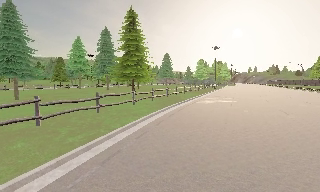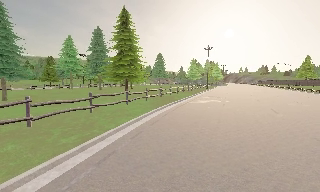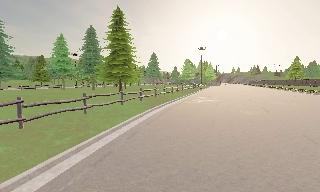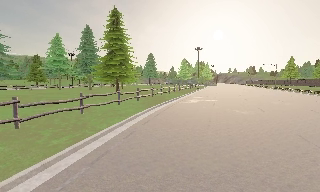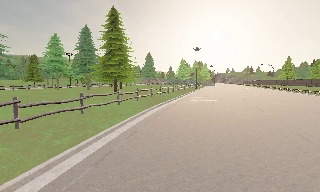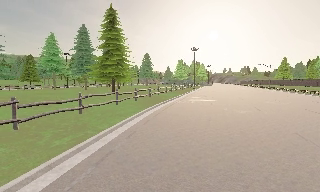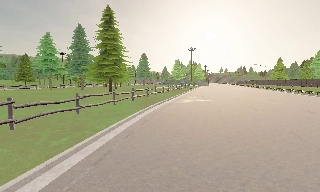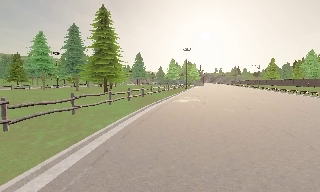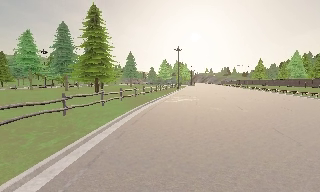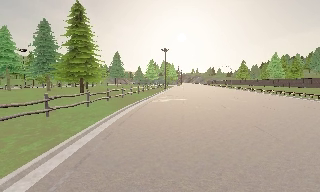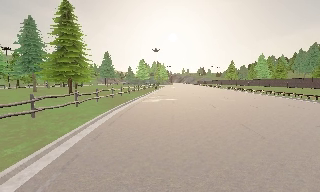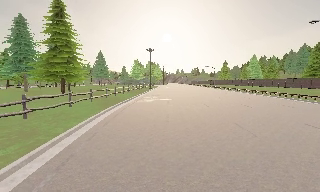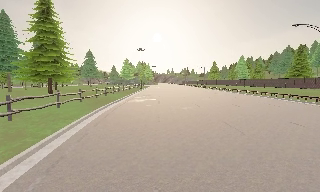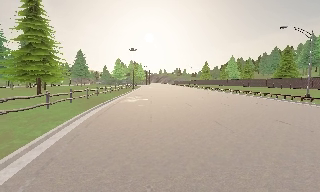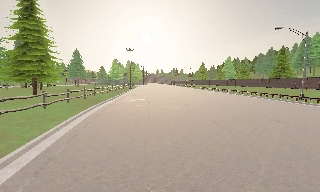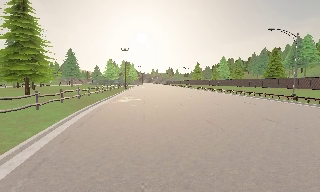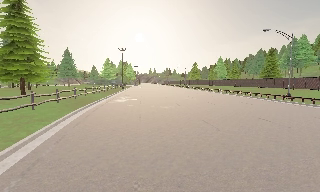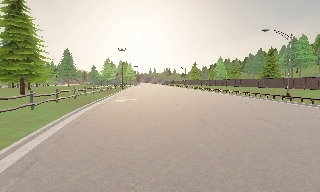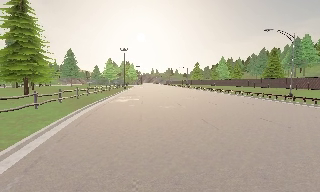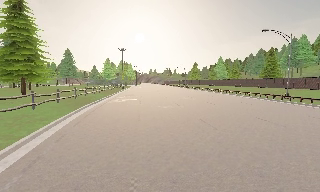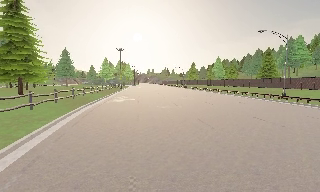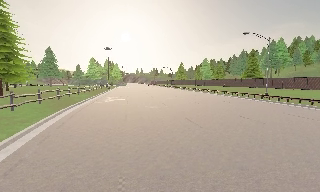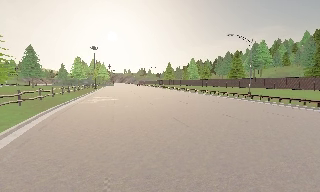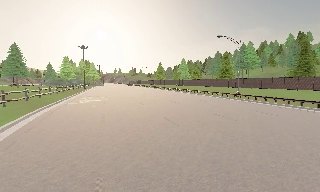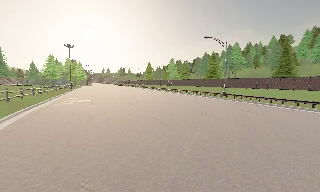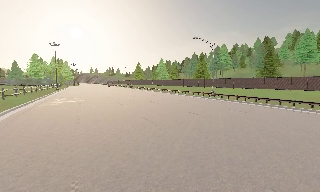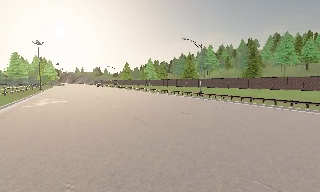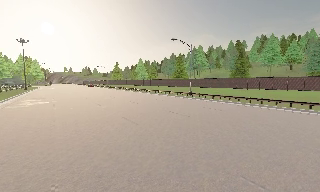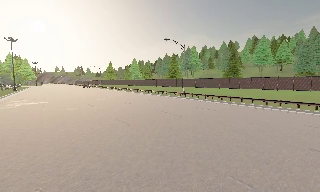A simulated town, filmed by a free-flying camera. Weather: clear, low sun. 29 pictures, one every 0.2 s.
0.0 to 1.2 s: The camera shifts only a little, or ends up much as it began.
1.2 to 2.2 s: The camera swings to its right by about 15 degrees, and the scene slides to the left.
2.2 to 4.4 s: The camera swings to its right by about 20 degrees, and the scene slides to the left. It travels backward, about 0.5 m, so what stands in front gets smaller.
4.4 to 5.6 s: The camera pans to its right, which is clockwise from overhead, by about 20 degrees.
The film runs backward here.
